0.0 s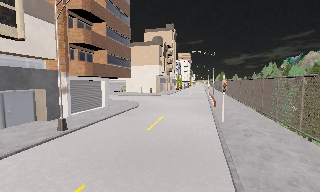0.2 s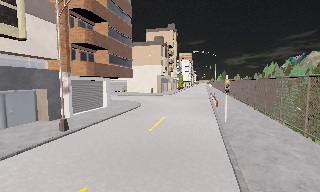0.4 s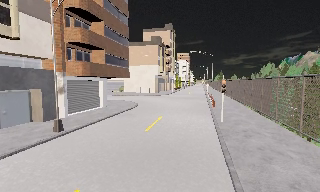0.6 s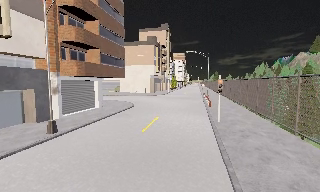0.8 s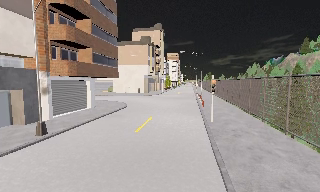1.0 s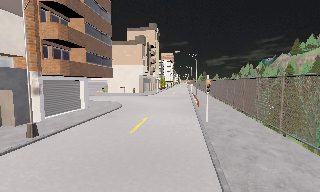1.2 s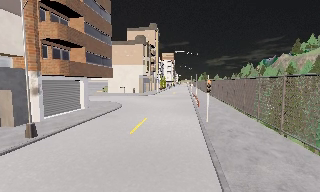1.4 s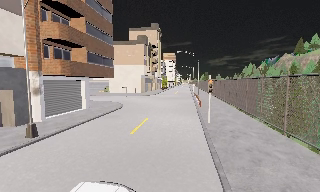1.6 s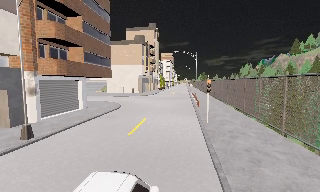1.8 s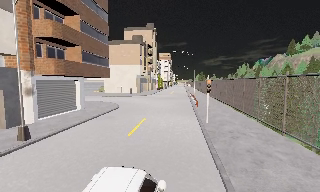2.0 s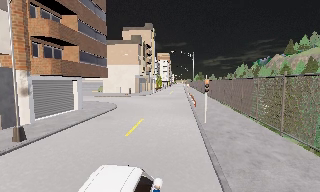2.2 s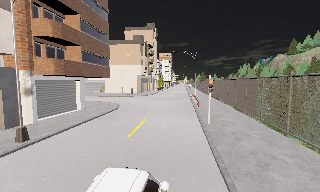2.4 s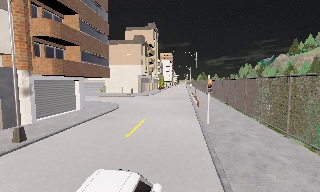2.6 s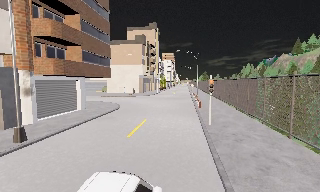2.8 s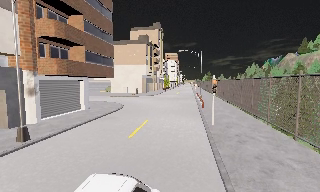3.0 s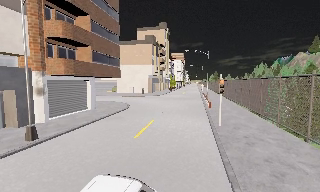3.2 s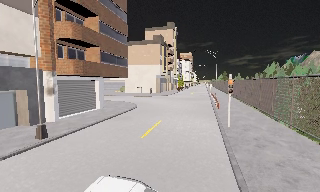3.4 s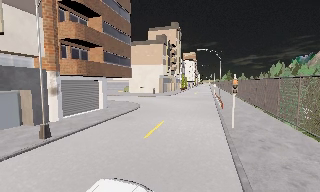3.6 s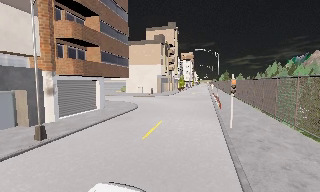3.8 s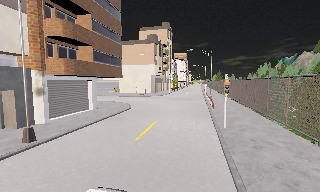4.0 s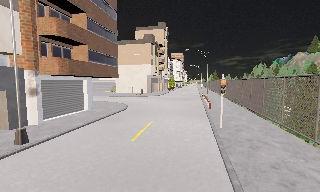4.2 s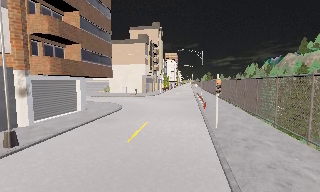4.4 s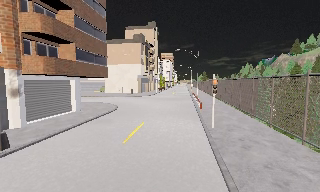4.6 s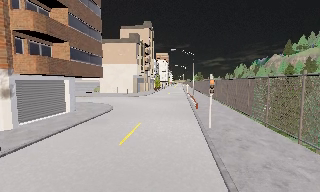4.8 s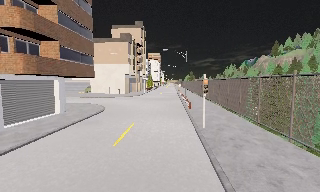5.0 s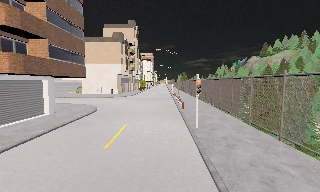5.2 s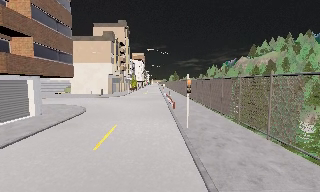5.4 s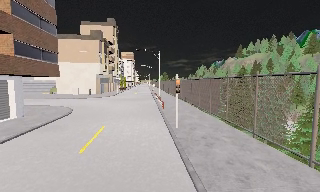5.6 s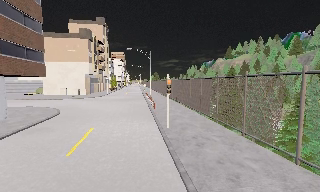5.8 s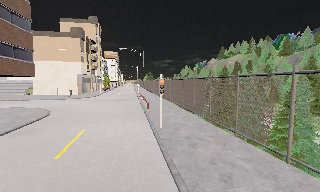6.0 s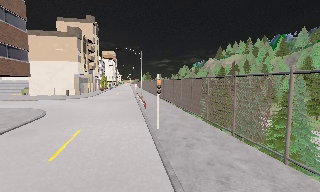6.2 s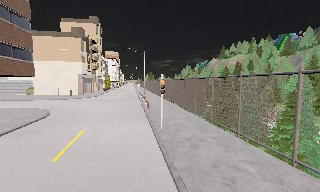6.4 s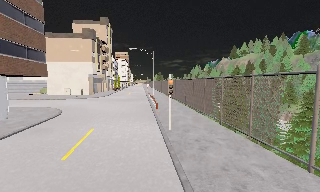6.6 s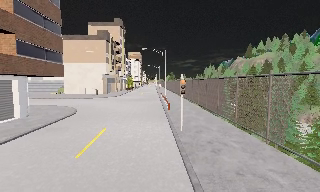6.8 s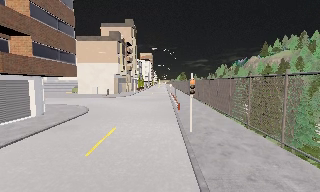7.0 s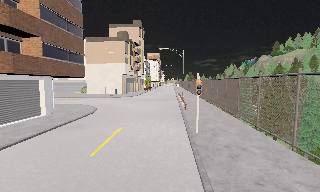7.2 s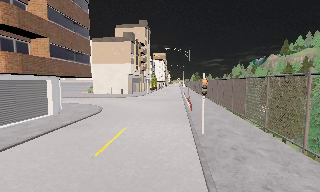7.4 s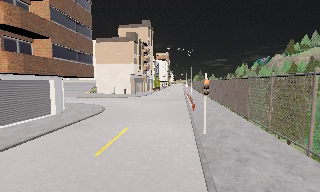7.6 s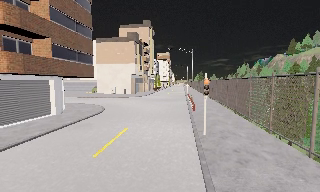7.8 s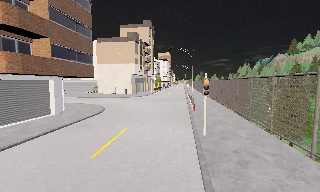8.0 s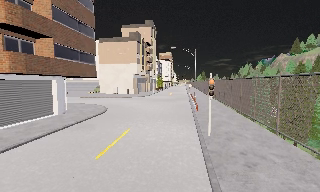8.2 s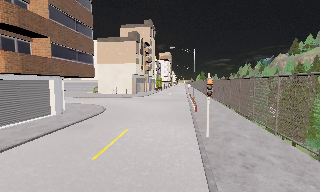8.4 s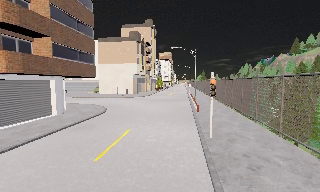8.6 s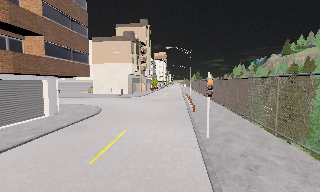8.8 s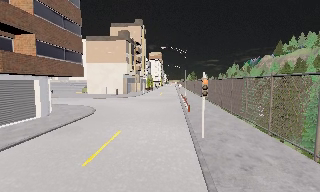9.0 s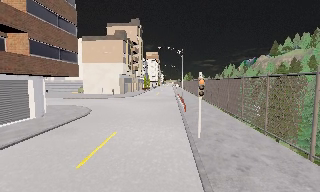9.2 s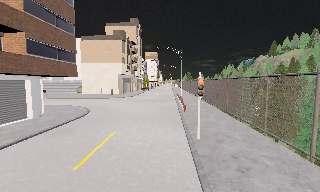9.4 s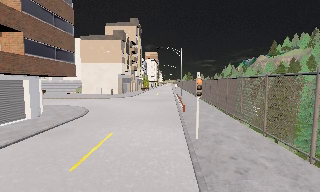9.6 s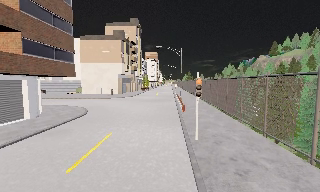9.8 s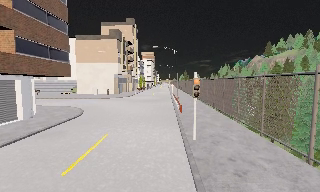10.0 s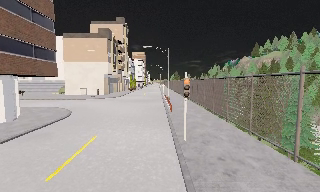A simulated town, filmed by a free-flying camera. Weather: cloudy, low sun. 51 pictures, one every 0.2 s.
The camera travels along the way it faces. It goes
forward.
0.0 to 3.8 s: The camera travels forward, about 1.5 m, so what stands in front looms larger.
3.8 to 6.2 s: The camera swings to its right by about 25 degrees, and the scene slides to the left. It travels forward, about 1 m, so what stands in front looms larger.
6.2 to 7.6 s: The camera pans to its left, which is counterclockwise from overhead, by about 20 degrees. It travels forward and to its right, about 1 m, so what stands in front looms larger.
7.6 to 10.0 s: The camera travels forward, about 1 m, so what stands in front looms larger.
The film runs forward here.
